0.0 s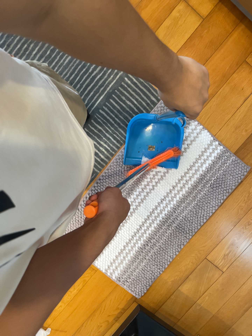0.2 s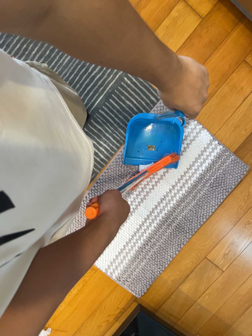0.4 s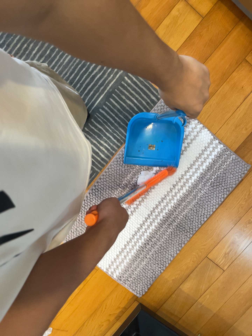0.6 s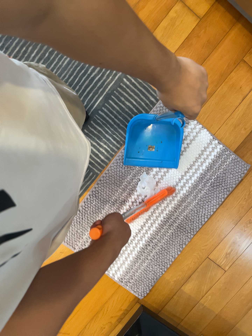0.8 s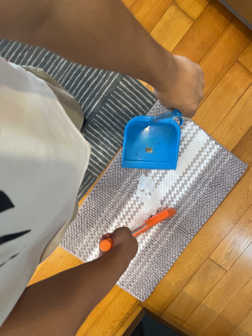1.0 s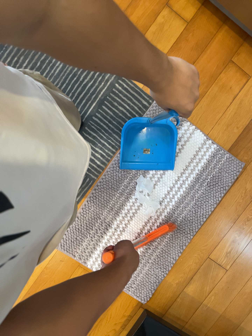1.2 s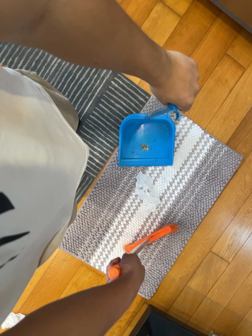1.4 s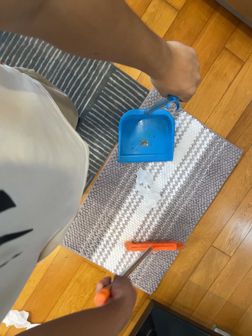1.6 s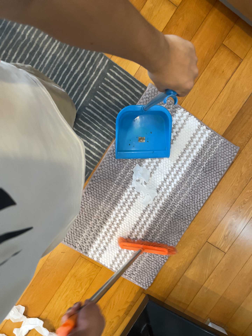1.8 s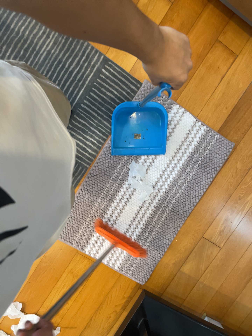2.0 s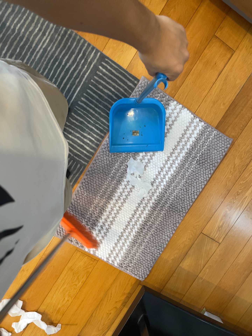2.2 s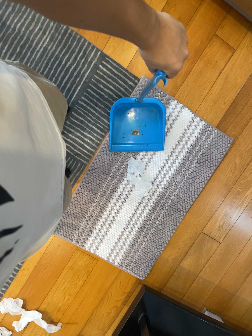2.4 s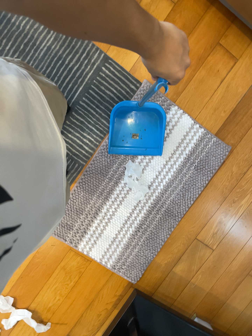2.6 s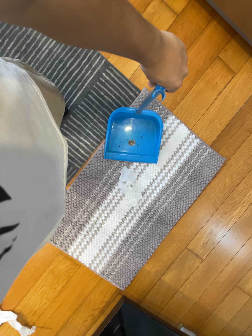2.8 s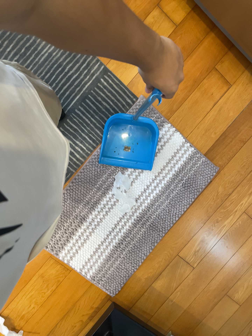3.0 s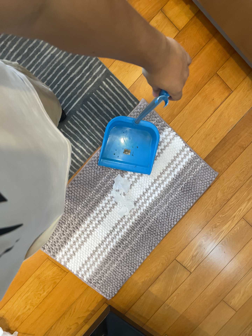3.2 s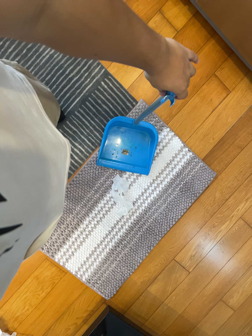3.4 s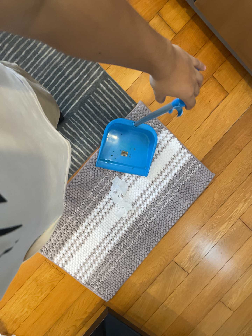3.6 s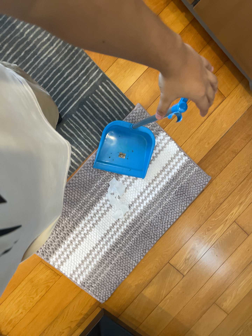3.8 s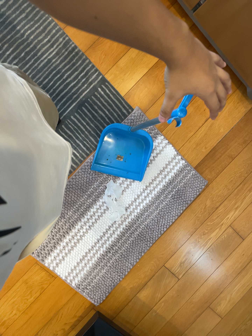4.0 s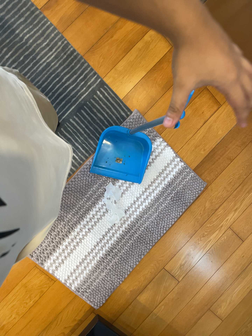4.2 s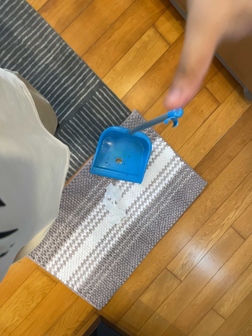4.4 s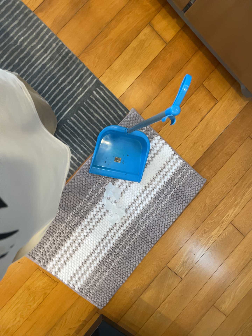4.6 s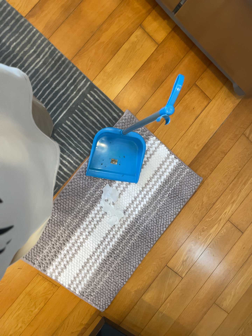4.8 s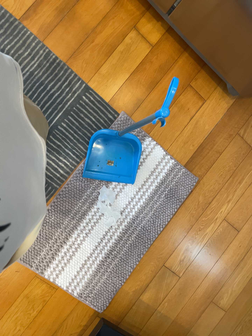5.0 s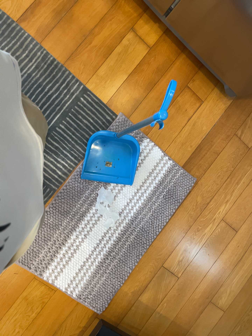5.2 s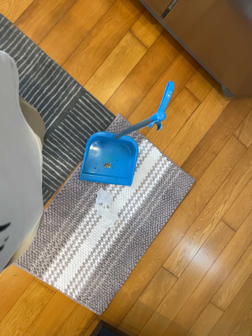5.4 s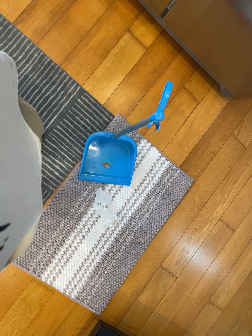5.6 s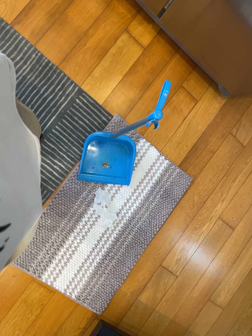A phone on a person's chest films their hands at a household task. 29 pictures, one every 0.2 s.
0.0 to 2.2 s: The camera shifts only a little, or ends up much as it began.
2.2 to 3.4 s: The camera rolls about its line of sight by about 10 degrees, and the scene rotates clockwise.
3.4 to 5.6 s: The camera shifts only a little, or ends up much as it began.
The film runs backward here.
